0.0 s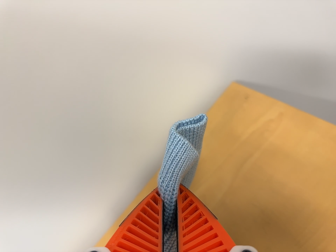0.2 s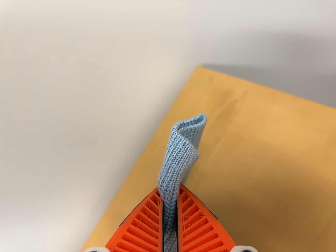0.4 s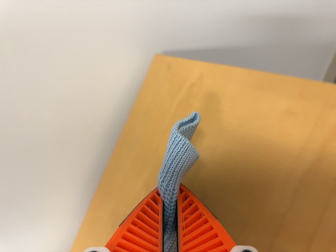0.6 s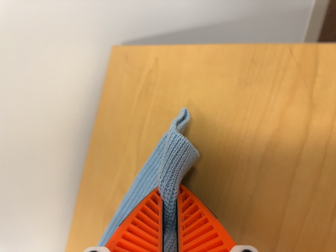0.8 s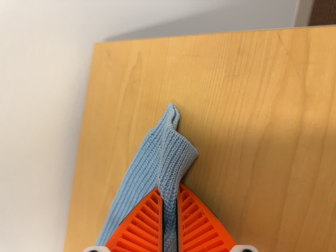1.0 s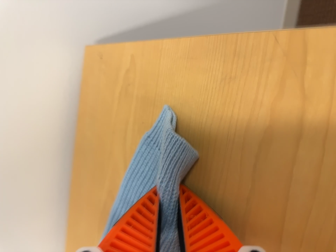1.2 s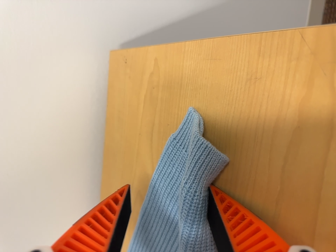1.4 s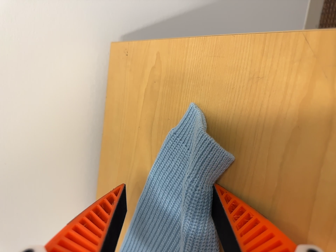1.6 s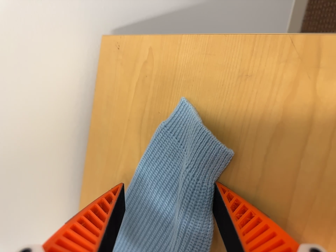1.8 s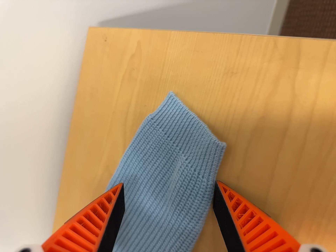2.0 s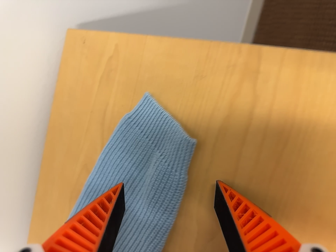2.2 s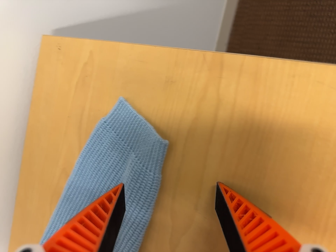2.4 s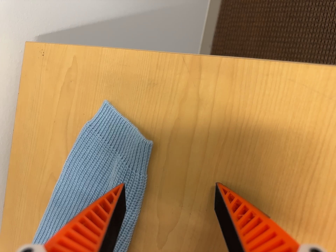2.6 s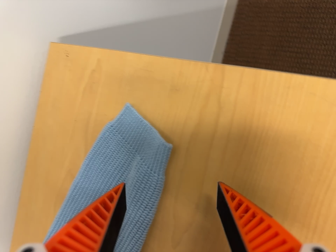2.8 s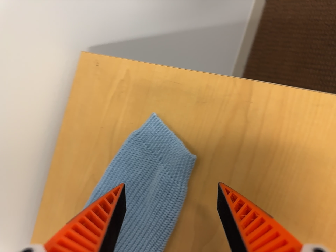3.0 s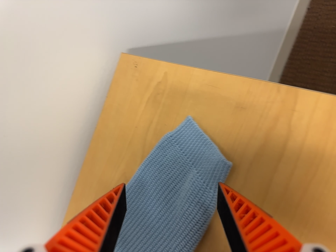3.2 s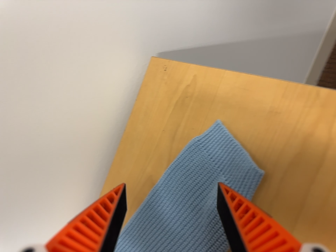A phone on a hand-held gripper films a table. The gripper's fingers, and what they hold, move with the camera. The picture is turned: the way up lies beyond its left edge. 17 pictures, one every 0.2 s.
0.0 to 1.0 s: The camera travels to its right and forward, about 16 cm, so close, fixed things drift to the left. It rolls about its line of sight by about 30 degrees, and the scene rotates counterclockwise.
1.0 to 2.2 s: The camera swings to its right by about 15 degrees, and the scene slides to the left. It travels backward, about 6 cm, so what stands in front gets smaller.
2.2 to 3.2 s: The scene slides to the right, as the camera pans about 15 degrees to its left. It rolls about its line of sight by about 10 degrees, and the scene rotates clockwise.
The film runs backward here.
